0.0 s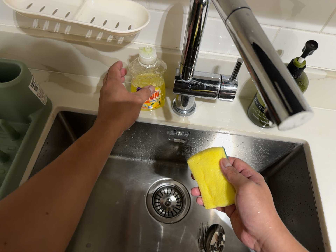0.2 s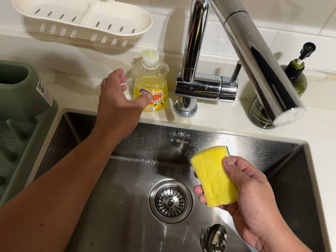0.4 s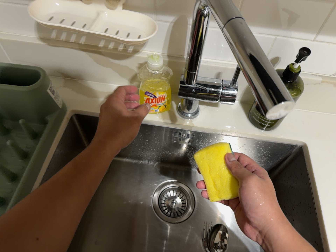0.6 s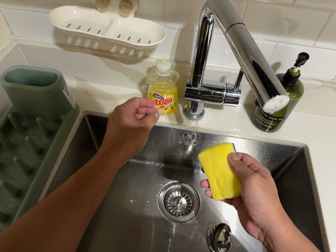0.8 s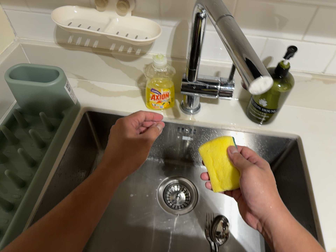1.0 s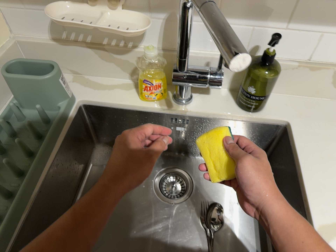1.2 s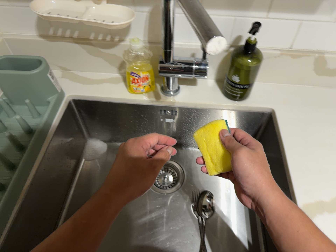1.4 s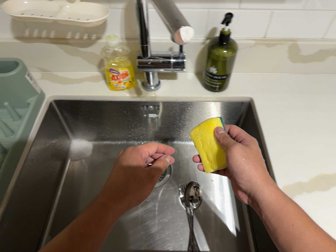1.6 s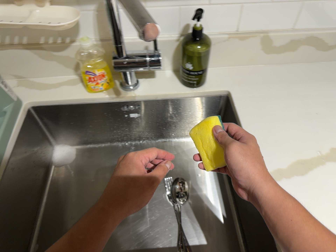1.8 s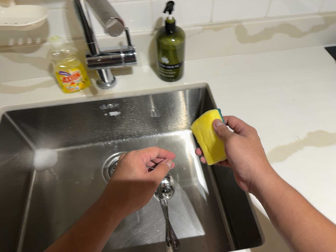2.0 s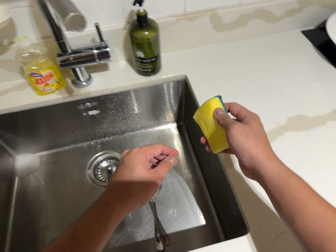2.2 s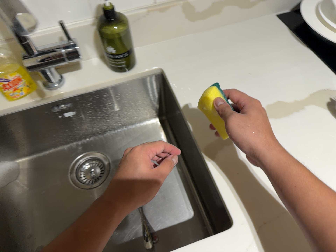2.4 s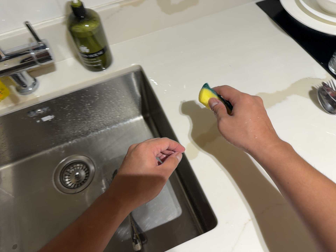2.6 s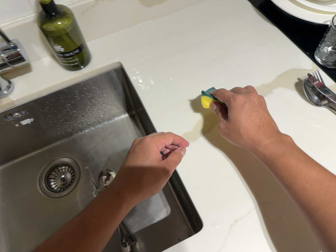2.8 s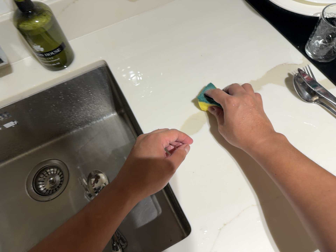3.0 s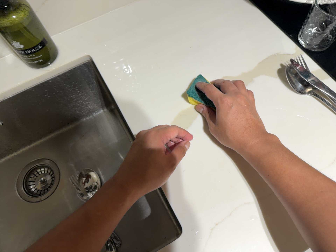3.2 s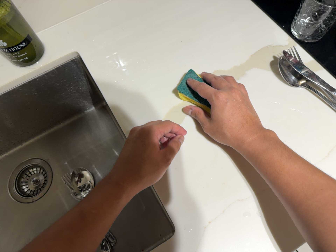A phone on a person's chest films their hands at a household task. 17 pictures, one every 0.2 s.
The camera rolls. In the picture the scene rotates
counterclockwise.
0.0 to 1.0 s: The camera travels backward and toward the bottom of its view, about 14 cm, so what stands in front gets smaller.
1.0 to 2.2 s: The camera swings to its right by about 15 degrees, and the scene slides to the left. It travels to its right, about 12 cm, so close, fixed things drift to the left. It rolls about its line of sight by about 25 degrees, and the scene rotates counterclockwise.
2.2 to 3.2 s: The camera travels to its right, forward and toward the top of its view, about 14 cm, so close, fixed things drift to the left. Its aim tips toward the bottom of its view by about 10 degrees. It rolls about its line of sight by about 10 degrees, and the scene rotates counterclockwise.
The film runs backward here.
